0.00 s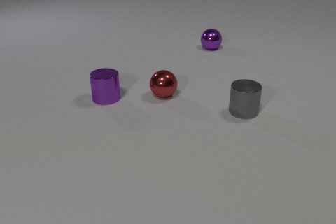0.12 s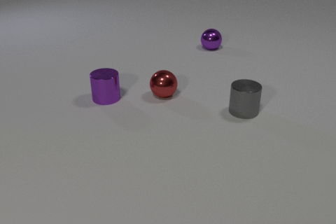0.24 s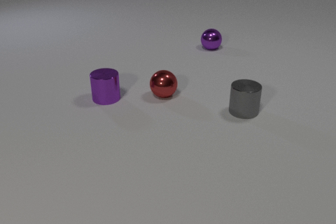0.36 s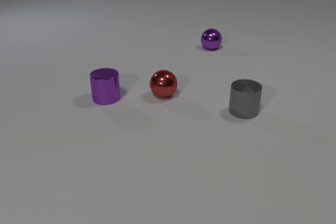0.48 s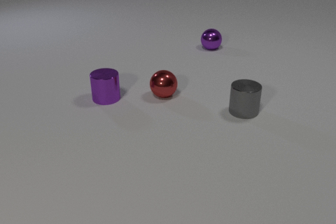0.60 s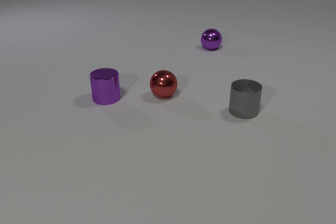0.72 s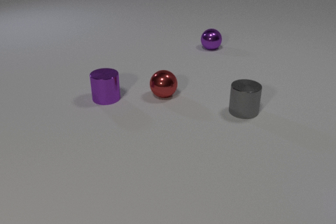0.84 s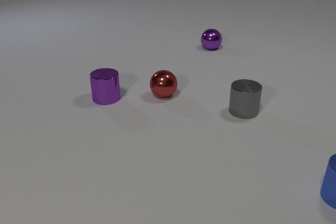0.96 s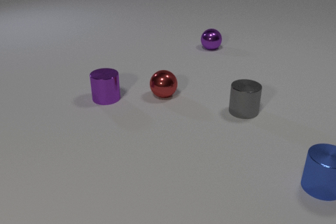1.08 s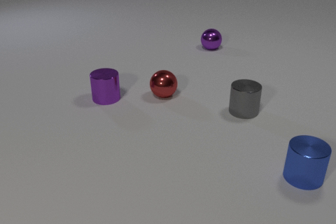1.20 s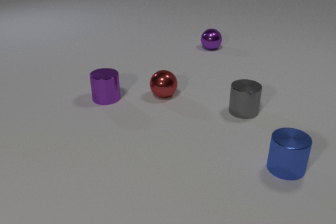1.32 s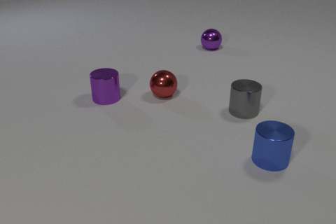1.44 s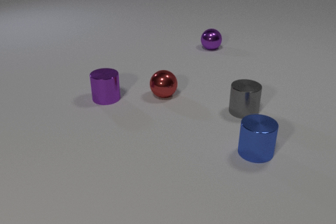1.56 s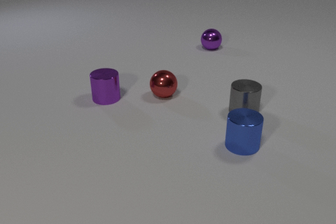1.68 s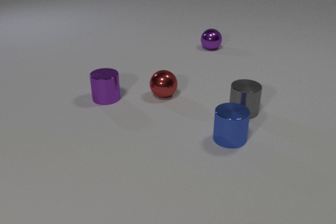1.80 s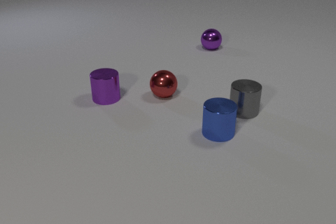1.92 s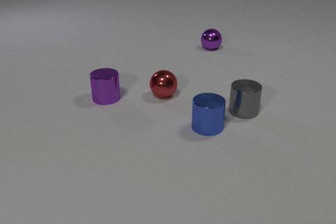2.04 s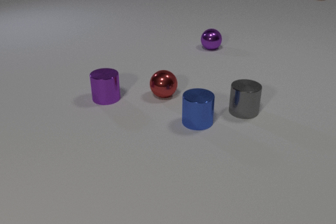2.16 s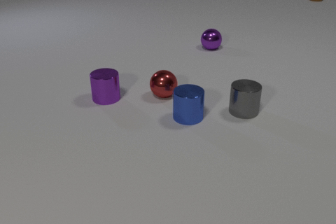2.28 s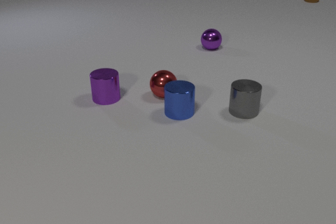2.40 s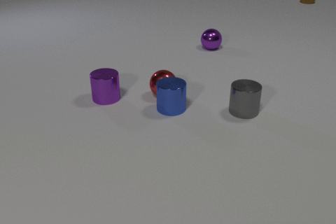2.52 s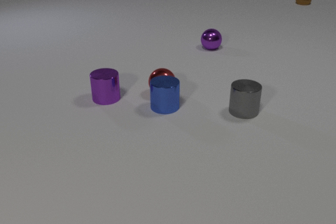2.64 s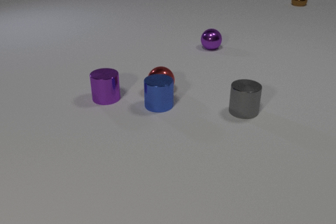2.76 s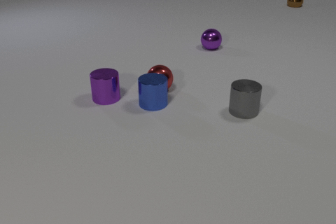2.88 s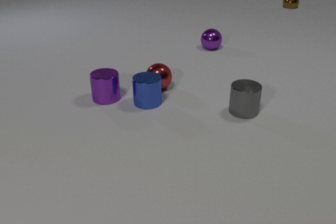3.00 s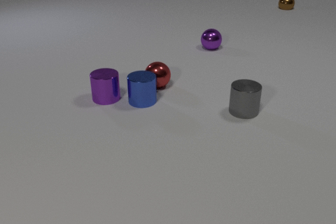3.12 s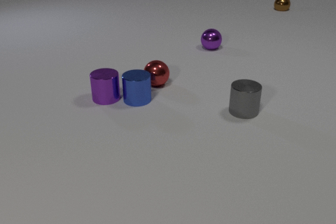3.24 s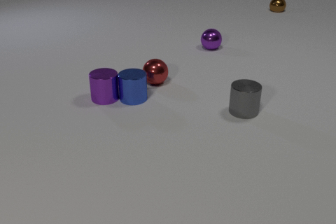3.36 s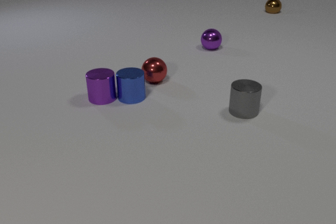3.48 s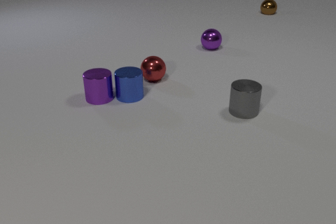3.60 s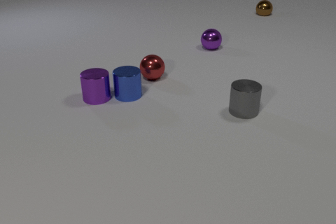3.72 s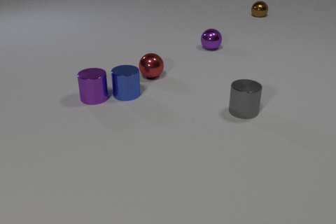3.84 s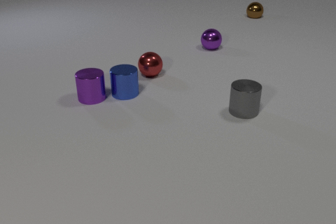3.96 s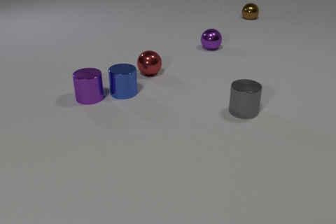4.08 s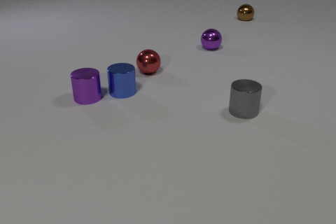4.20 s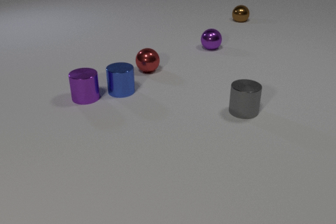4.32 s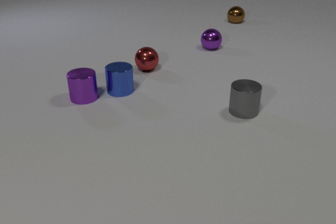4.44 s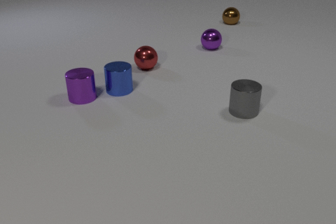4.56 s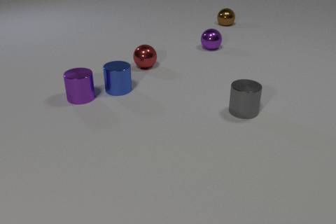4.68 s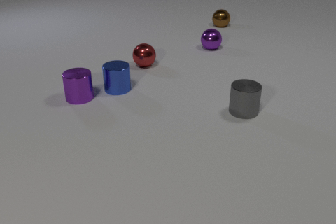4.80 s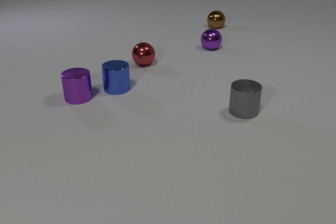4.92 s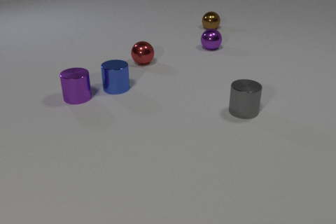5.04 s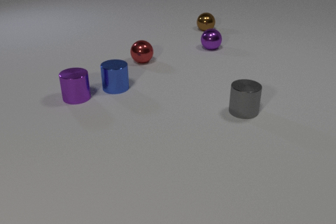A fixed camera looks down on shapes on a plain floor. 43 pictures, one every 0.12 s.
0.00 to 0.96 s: The blue metal cylinder comes in at the right edge, slides to the left.
0.96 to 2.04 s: The blue metal cylinder slides to the left and away from the camera. The brown metal sphere comes in at the top edge, rolls toward the camera and to the left.
2.04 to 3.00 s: The blue metal cylinder slides to the left and away from the camera. The red metal sphere rolls away from the camera. The brown metal sphere rolls toward the camera and to the left. The blue metal cylinder and the red metal sphere collide.
3.00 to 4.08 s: The blue metal cylinder slides away from the camera and to the left. The red metal sphere rolls away from the camera. The purple metal cylinder slides to the left. The brown metal sphere rolls toward the camera and to the left. The blue metal cylinder and the purple metal cylinder collide.
4.08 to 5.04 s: The blue metal cylinder slides away from the camera and to the left. The red metal sphere rolls away from the camera. The purple metal cylinder slides to the left. The brown metal sphere rolls toward the camera and to the left.
How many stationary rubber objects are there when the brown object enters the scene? 0.
What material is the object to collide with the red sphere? metal.
How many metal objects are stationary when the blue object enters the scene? 4.
